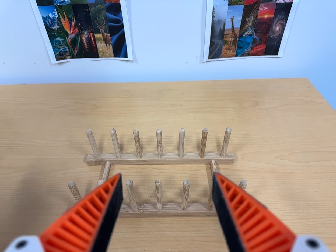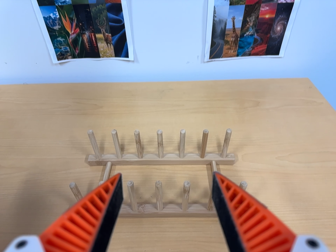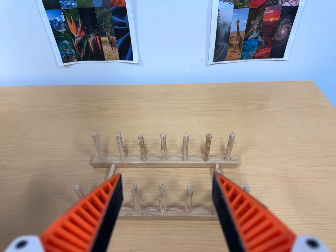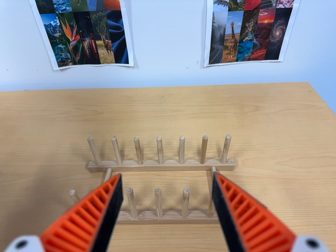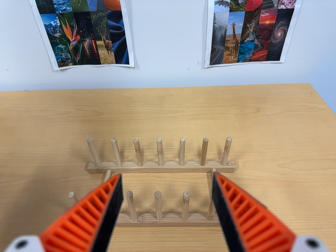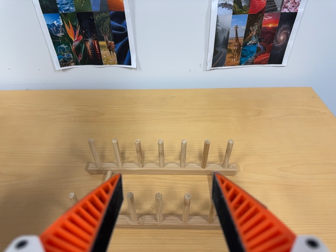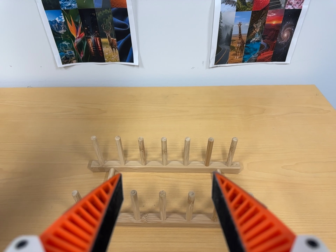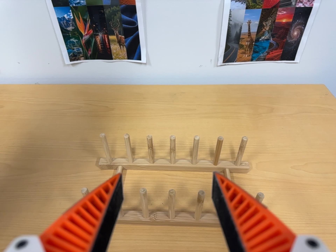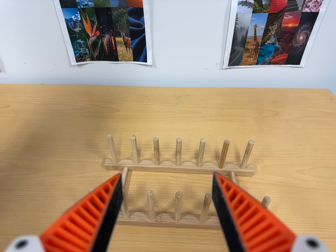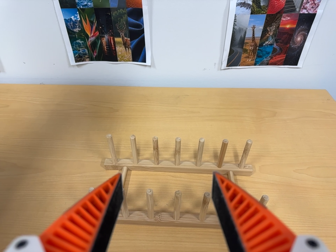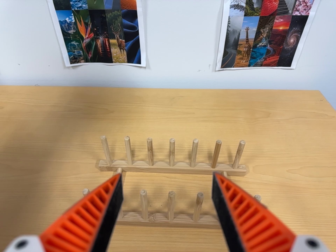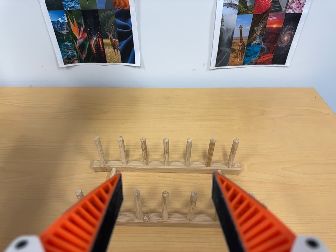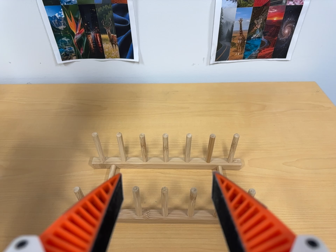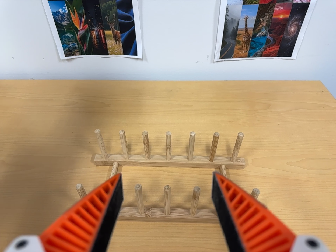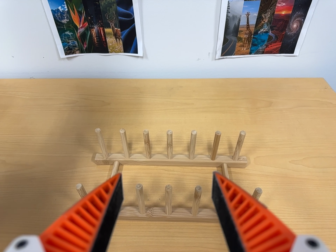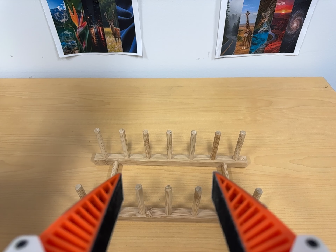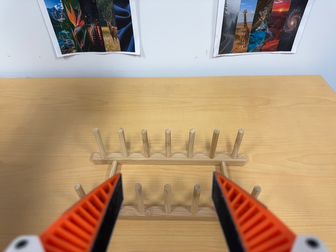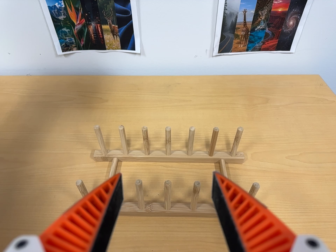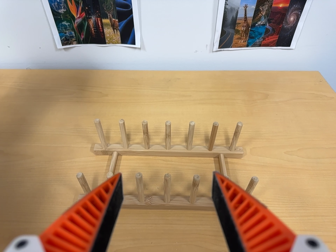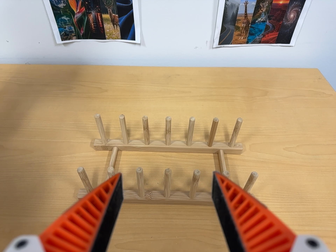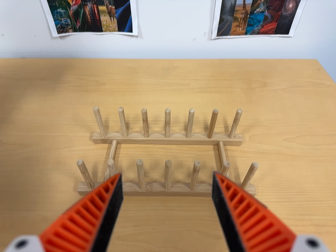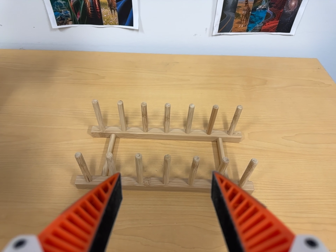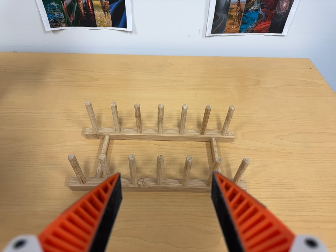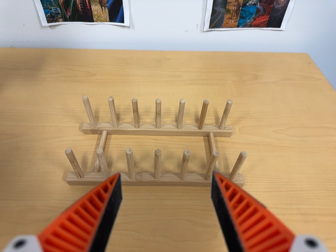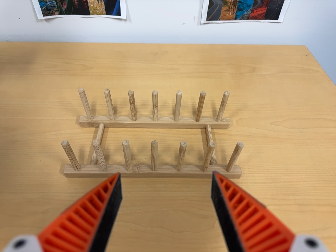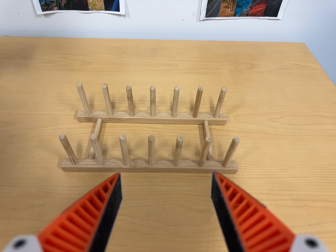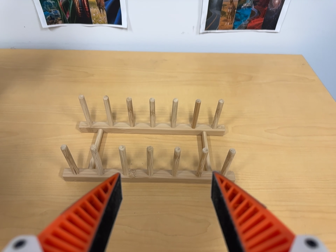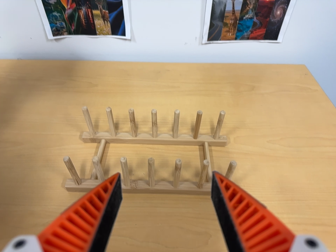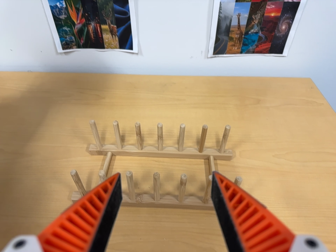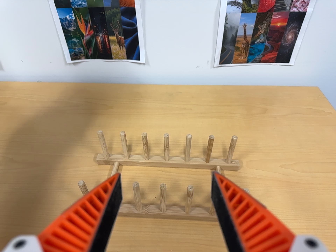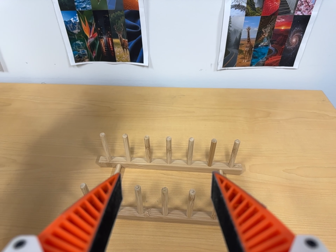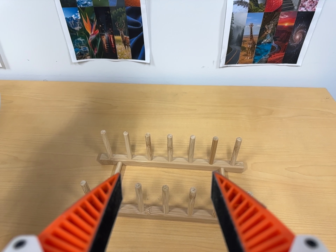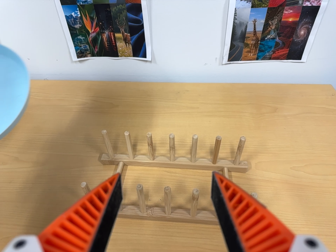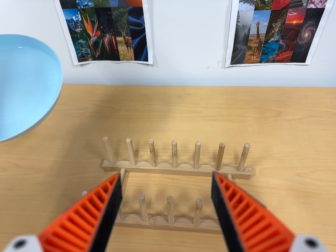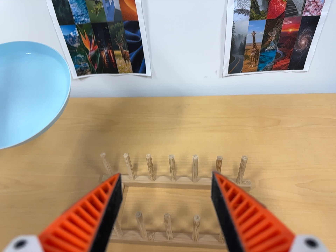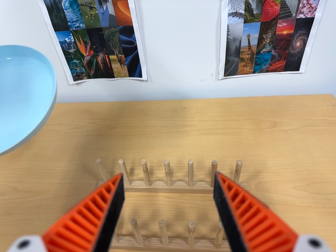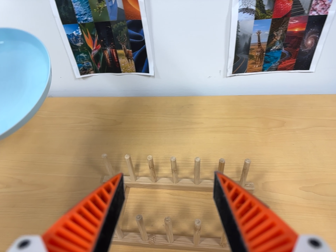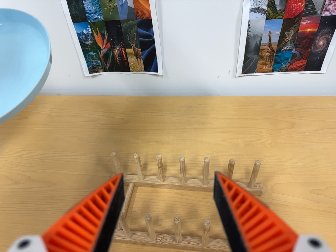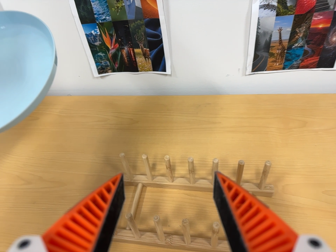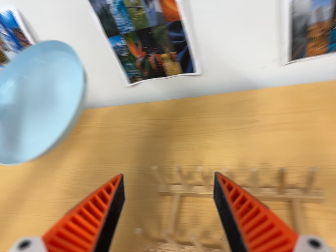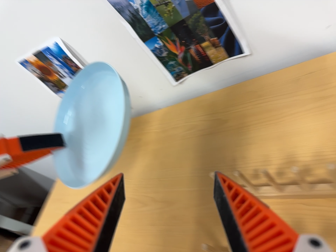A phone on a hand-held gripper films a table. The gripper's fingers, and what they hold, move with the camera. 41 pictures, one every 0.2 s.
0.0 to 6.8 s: The camera travels toward the top of its view, about 5 cm, so close, fixed things drift downward.
6.8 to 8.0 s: The scene slides to the right, as the camera pans about 30 degrees to its left. It travels toward the top of its view, to its right and forward, about 10 cm. It rolls about its line of sight by about 15 degrees, and the scene rotates counterclockwise.
The film runs forward here.
